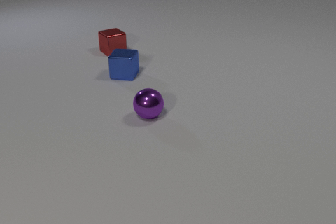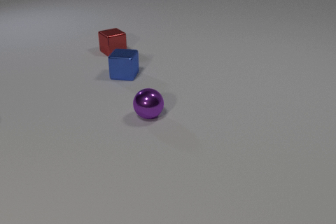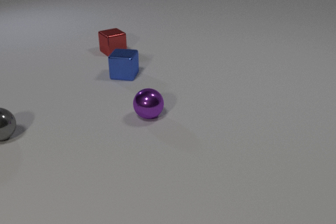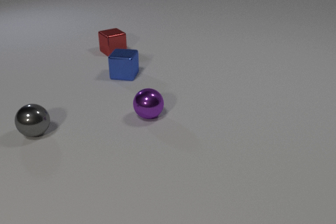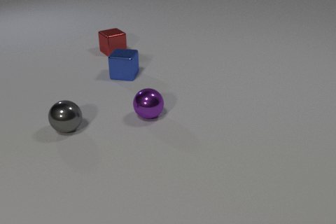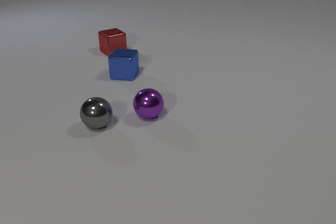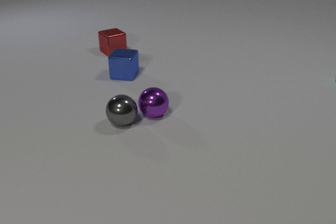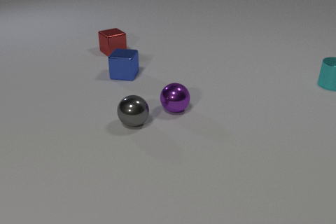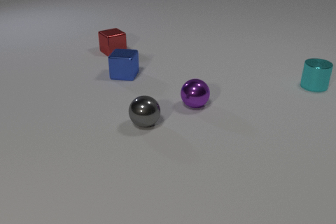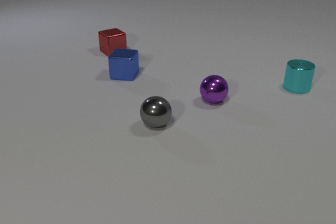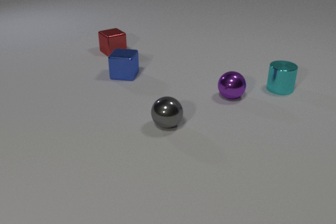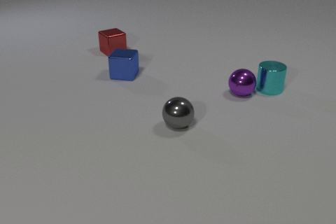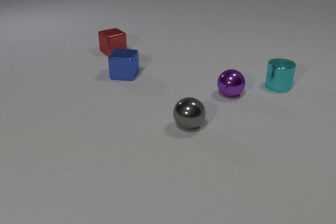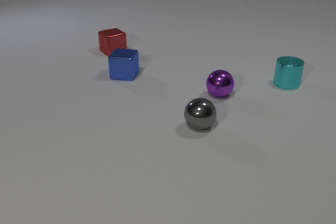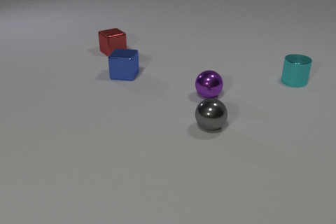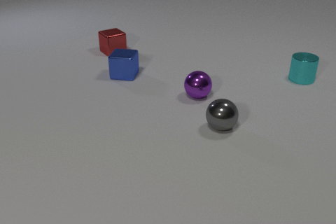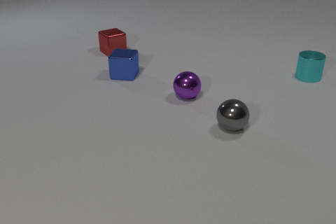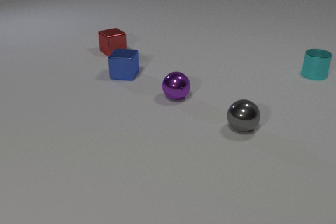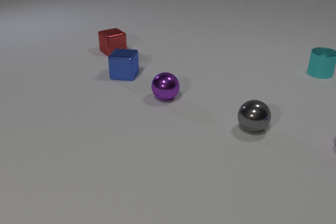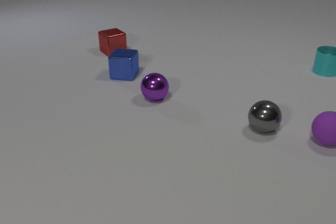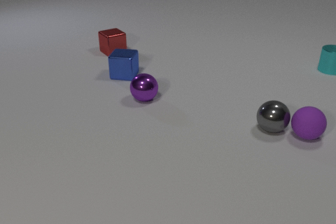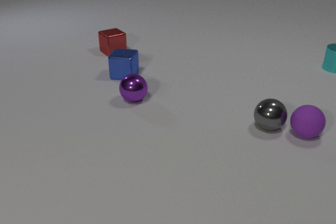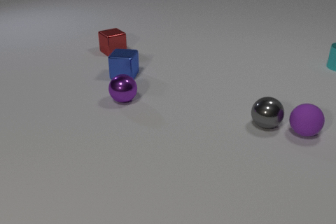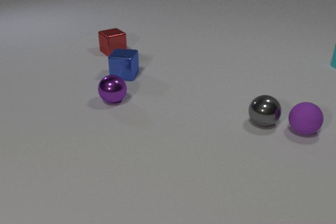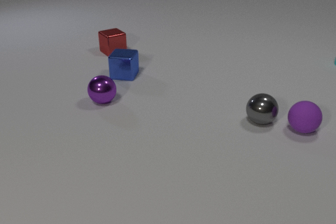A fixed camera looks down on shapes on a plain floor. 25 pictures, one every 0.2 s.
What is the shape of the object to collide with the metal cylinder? sphere.
What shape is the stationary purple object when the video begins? sphere.
What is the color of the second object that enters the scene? cyan.
0.0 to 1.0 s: The gray metal sphere comes in at the left edge, rolls to the right.
1.0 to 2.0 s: The gray metal sphere rolls to the right. The purple metal sphere rolls to the right and away from the camera. The cyan metal cylinder comes in at the right edge, slides to the left and toward the camera. The gray metal sphere and the purple metal sphere collide.
2.0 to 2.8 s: The gray metal sphere rolls to the right. The purple metal sphere rolls to the left. The cyan metal cylinder slides away from the camera and to the right. The purple metal sphere and the cyan metal cylinder collide.
2.8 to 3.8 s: The gray metal sphere rolls to the right. The purple metal sphere rolls to the left. The purple rubber sphere comes in at the right edge, rolls to the left. The cyan metal cylinder slides away from the camera and to the right.
3.8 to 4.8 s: The gray metal sphere rolls away from the camera. The purple metal sphere rolls to the left. The purple rubber sphere rolls to the left and away from the camera. The cyan metal cylinder slides away from the camera and to the right. The gray metal sphere and the purple rubber sphere collide.
